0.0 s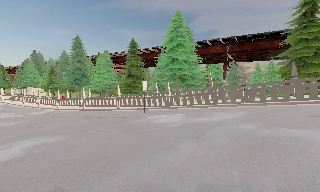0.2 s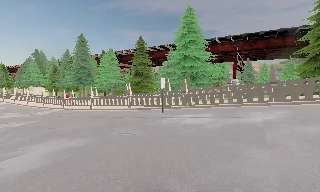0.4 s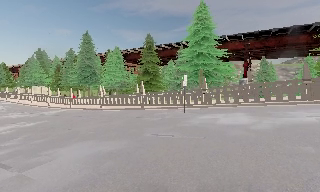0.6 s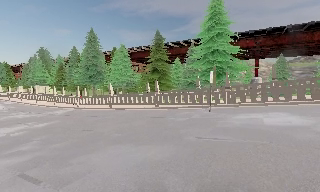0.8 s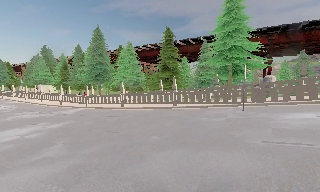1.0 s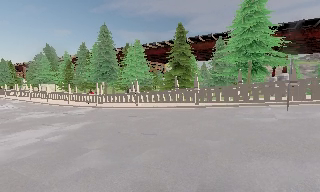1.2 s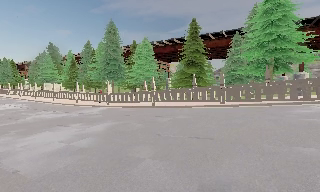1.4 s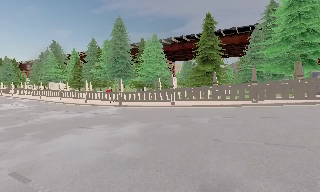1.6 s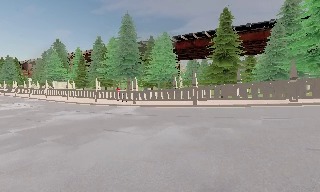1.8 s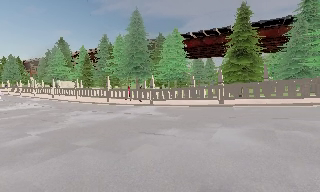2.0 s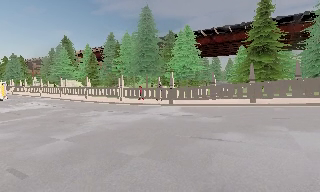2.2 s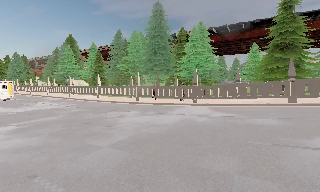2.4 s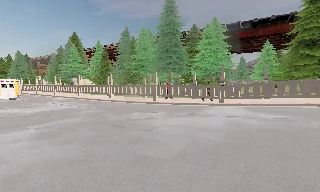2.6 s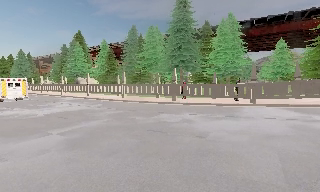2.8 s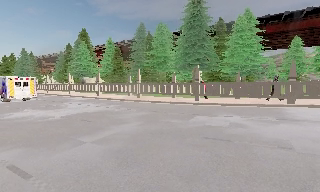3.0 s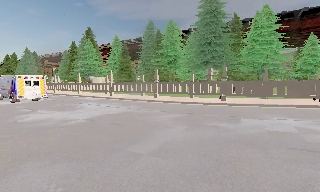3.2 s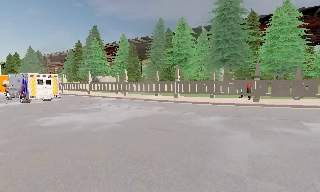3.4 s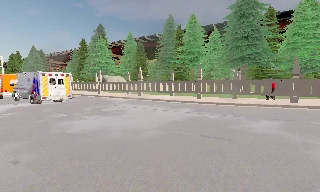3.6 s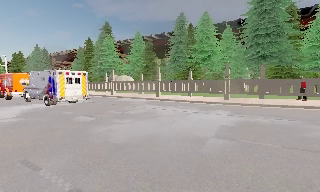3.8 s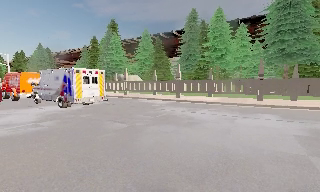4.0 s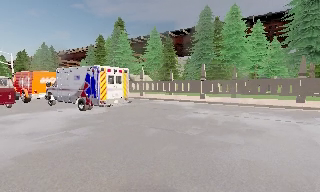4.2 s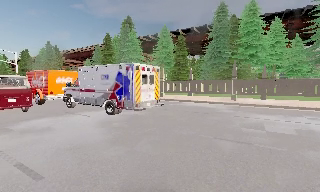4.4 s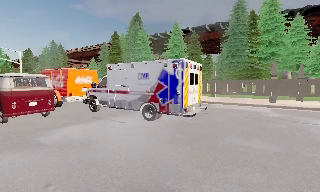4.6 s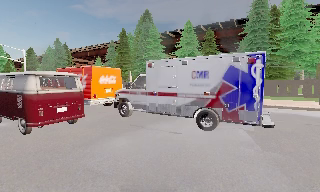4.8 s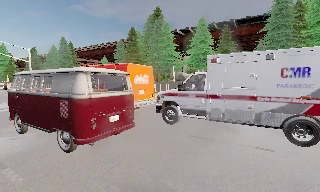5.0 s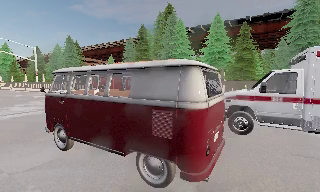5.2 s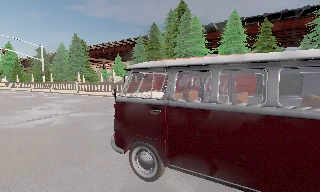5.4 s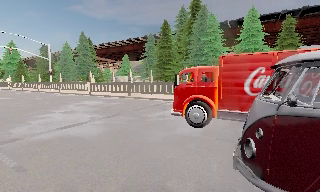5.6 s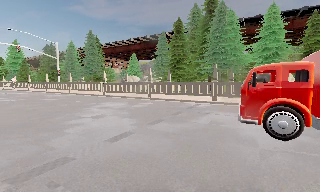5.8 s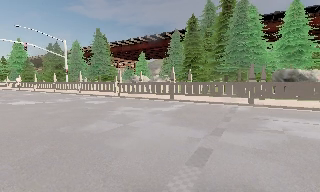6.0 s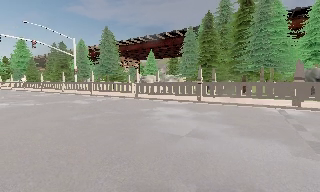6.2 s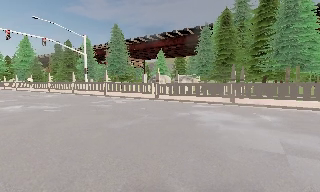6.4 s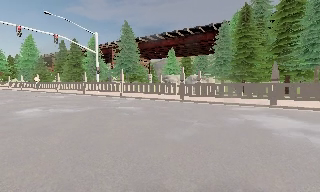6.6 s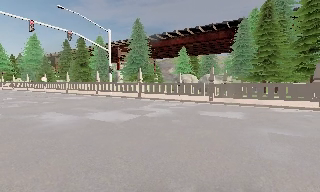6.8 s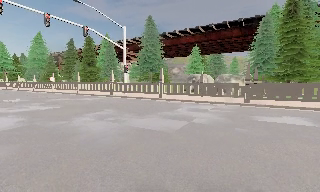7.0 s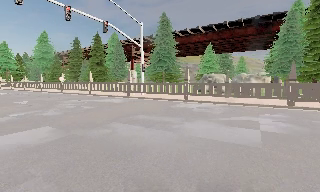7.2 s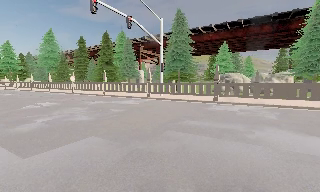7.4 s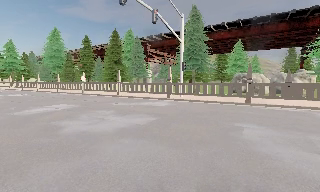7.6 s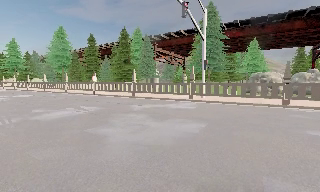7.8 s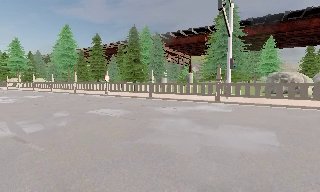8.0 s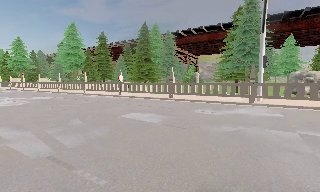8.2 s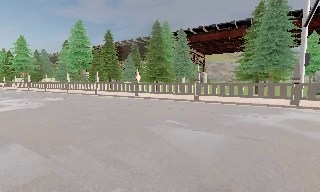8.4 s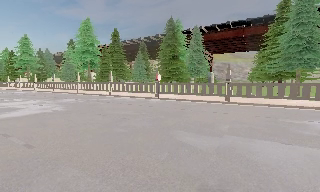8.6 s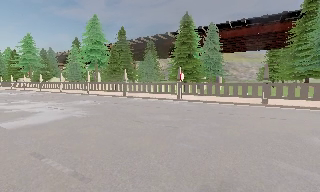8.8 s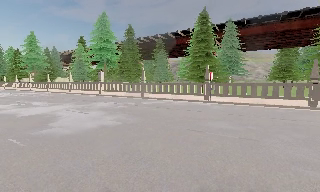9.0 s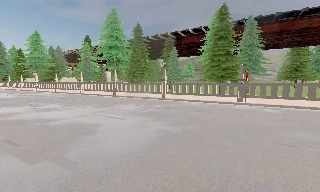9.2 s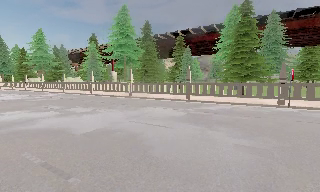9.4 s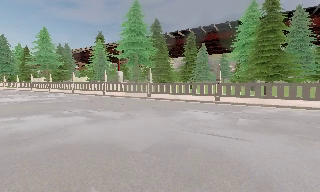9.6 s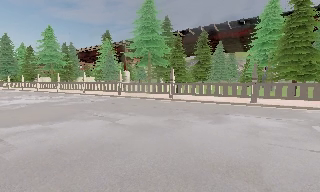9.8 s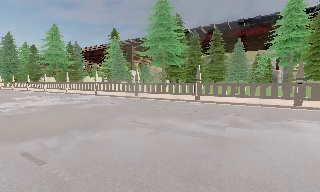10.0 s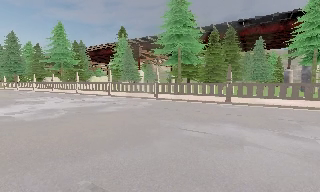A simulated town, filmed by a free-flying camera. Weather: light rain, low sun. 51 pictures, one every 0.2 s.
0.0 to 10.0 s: The camera travels to its left and forward, about 110 m, so close, fixed things drift to the right.
The film runs forward here.
